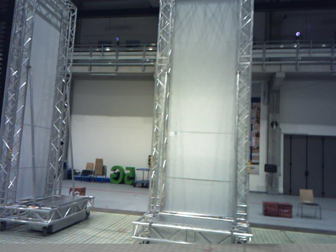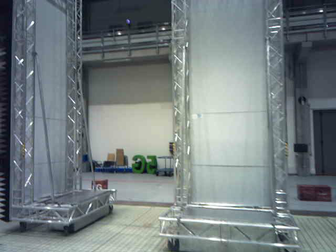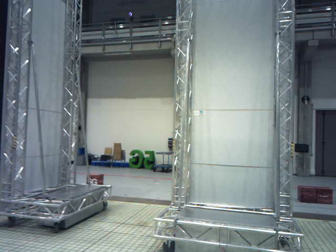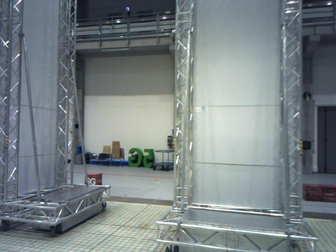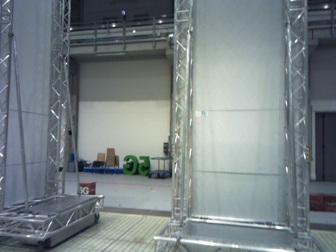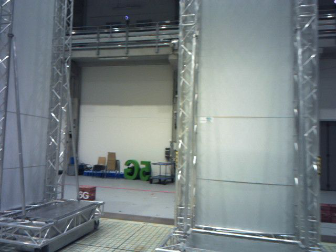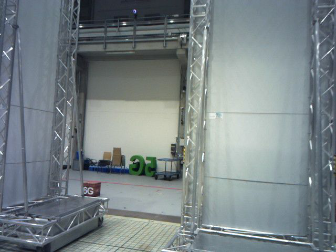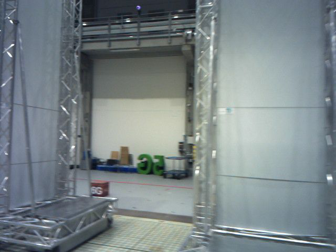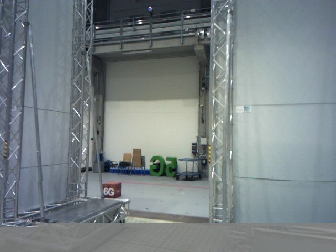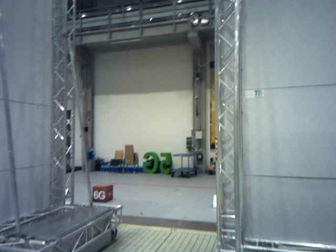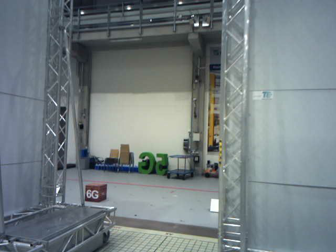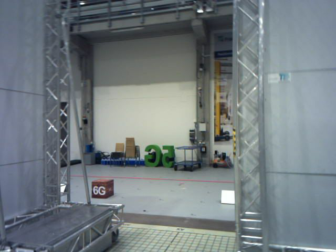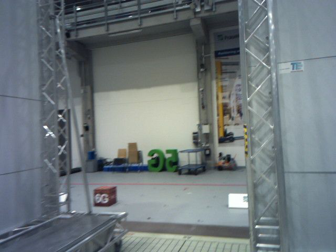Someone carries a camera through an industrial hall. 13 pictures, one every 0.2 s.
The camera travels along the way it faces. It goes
forward.
0.0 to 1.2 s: The camera travels forward, about 2 m, so what stands in front looms larger. It loses speed.
1.2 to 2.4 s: The camera travels forward, about 1.6 m, so what stands in front looms larger.
The film runs forward here.
